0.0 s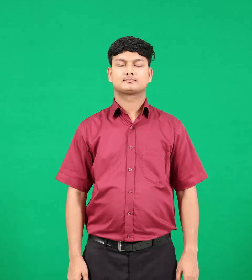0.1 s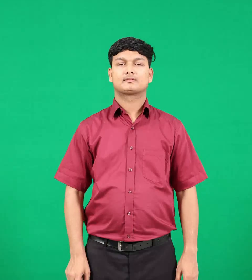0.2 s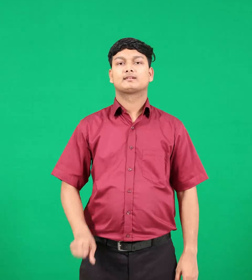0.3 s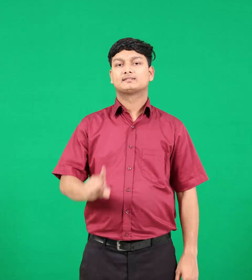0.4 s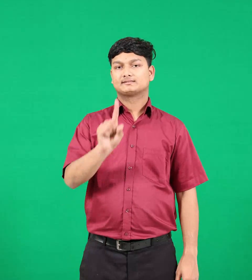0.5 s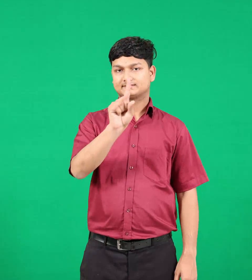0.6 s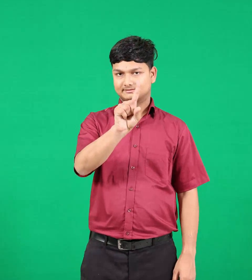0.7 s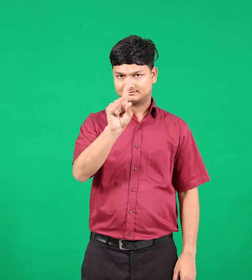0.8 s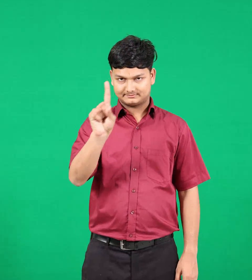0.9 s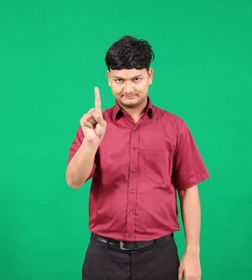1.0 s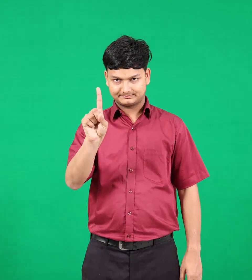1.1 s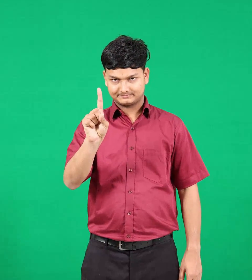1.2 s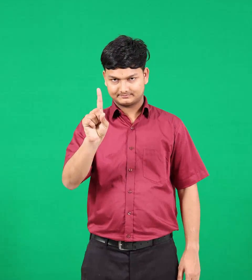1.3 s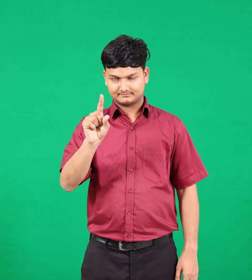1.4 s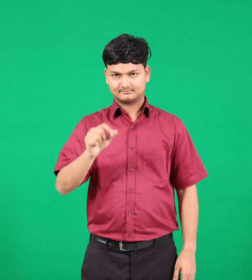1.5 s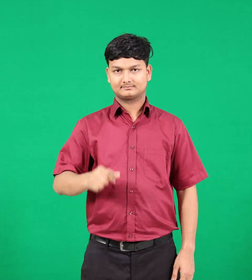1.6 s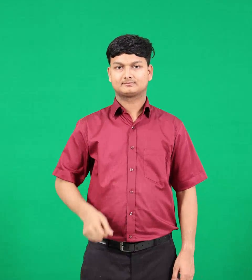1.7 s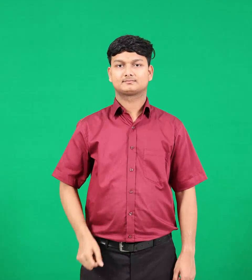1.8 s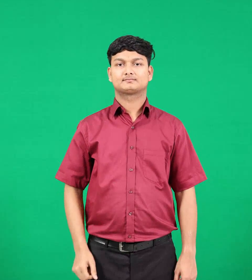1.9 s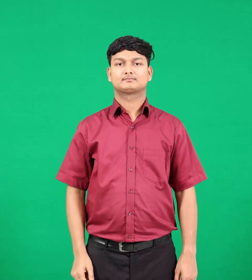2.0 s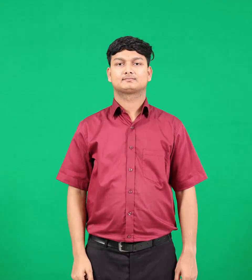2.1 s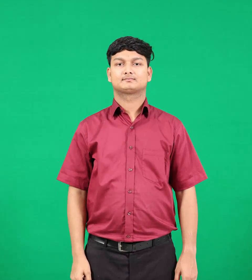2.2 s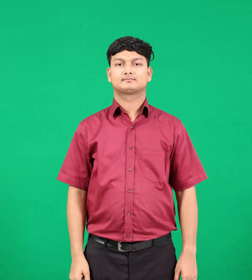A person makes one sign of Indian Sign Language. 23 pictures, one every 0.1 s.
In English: eleven
